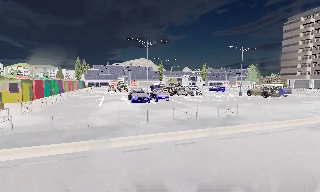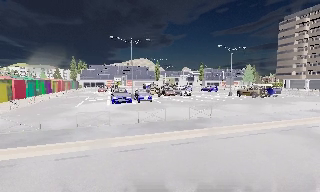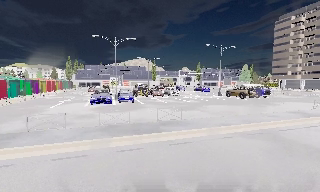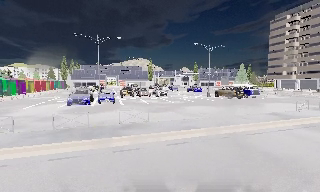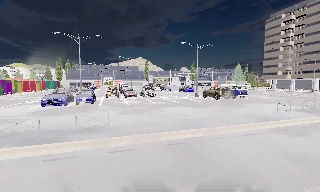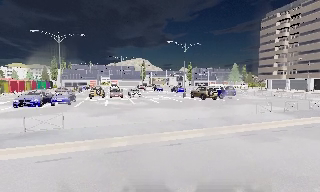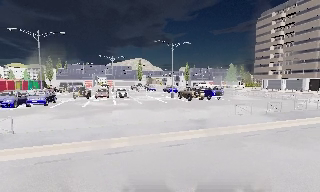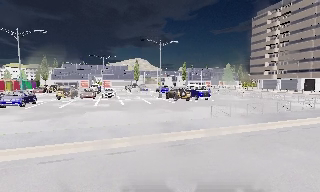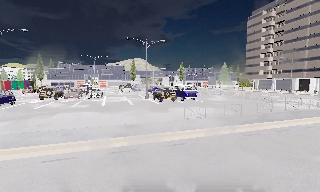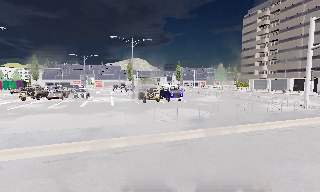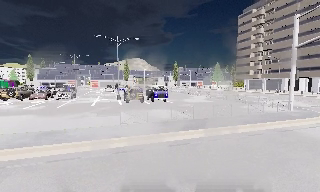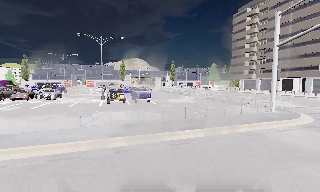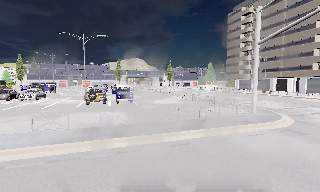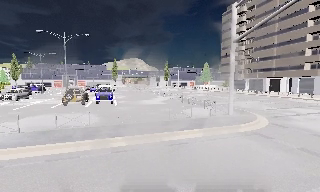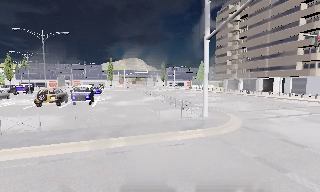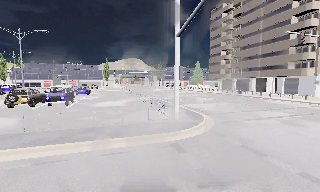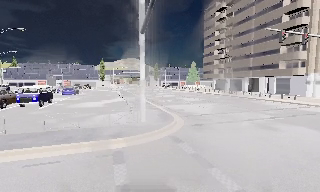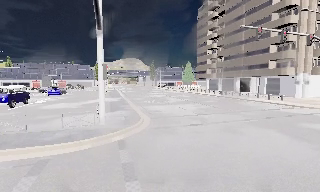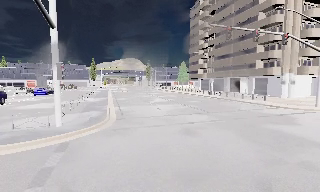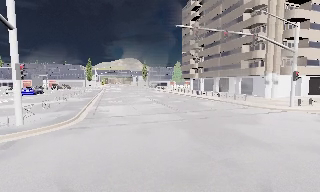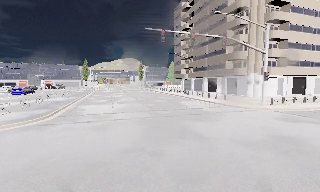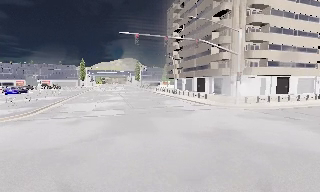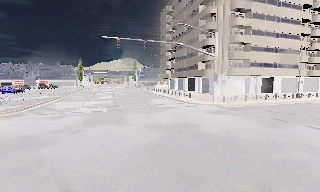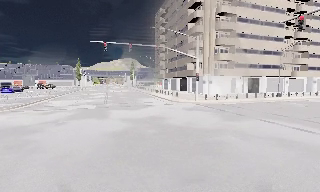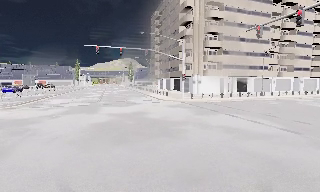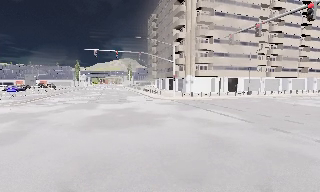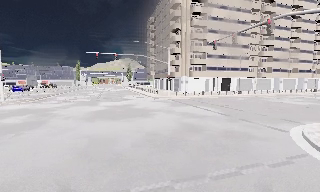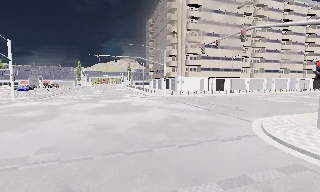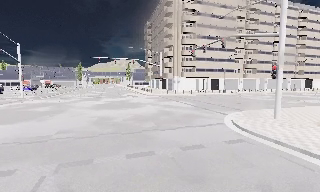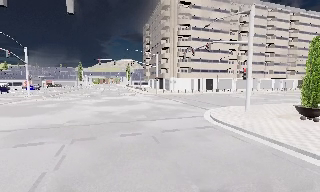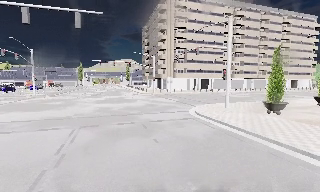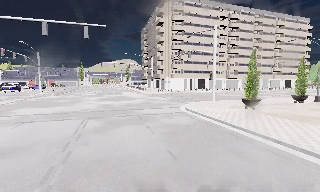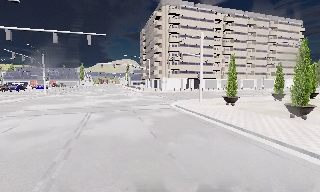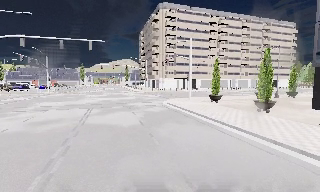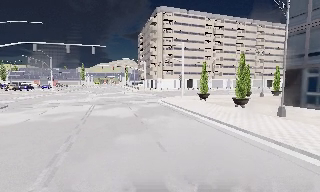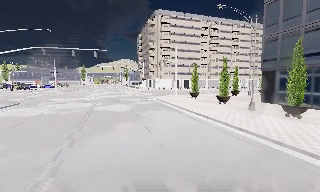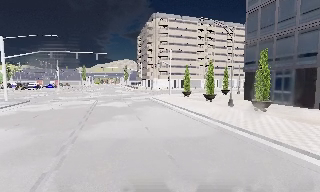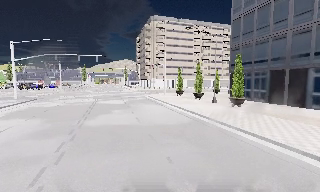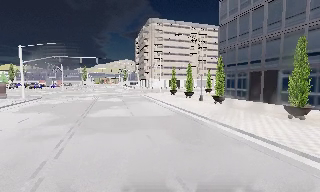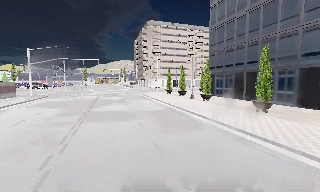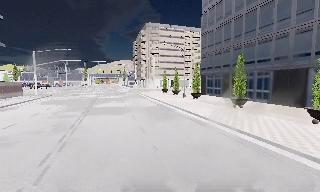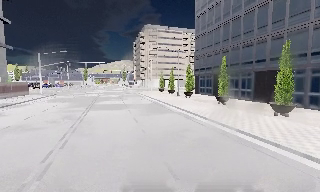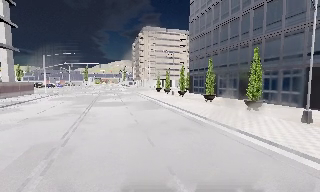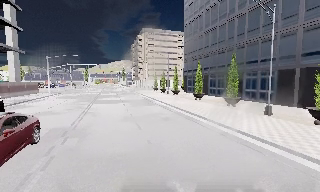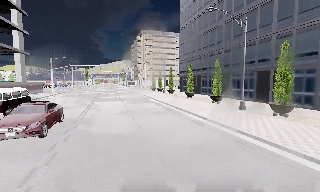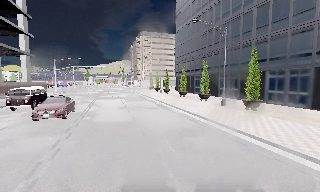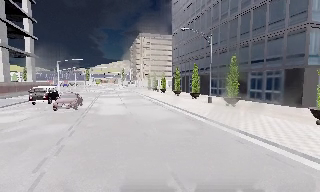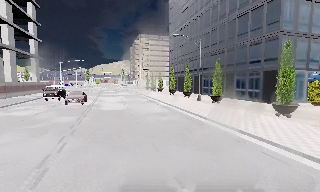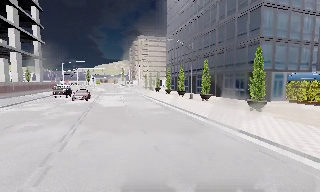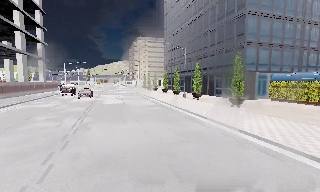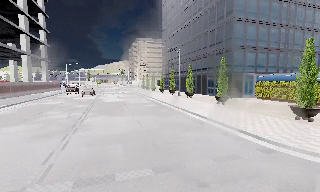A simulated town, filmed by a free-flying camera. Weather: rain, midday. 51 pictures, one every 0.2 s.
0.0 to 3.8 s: The camera travels to its right, about 40 m, so close, fixed things drift to the left.
3.8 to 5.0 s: The camera travels to its right and backward, about 13 m, so close, fixed things drift to the left.
5.0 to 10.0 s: The camera travels backward, about 55 m, so what stands in front gets smaller.
The film runs backward here.
